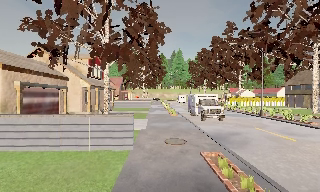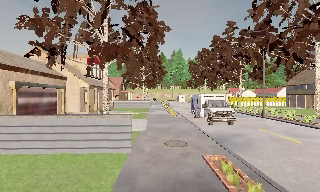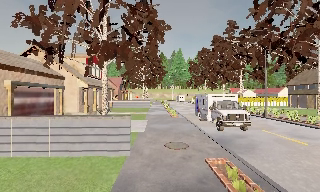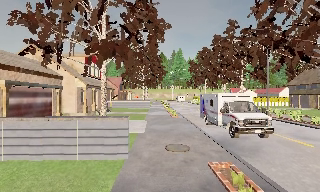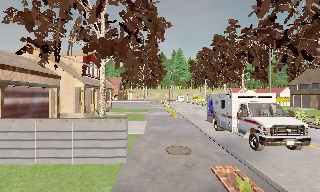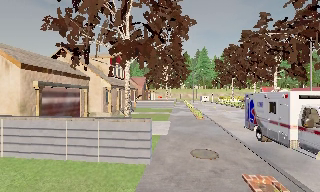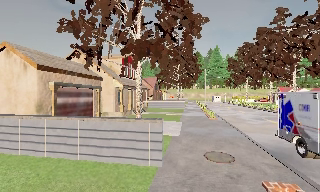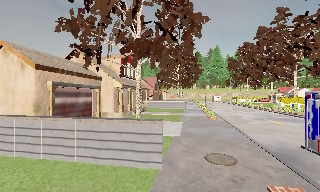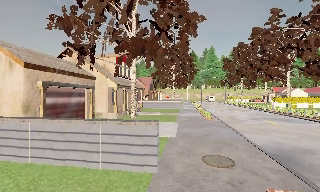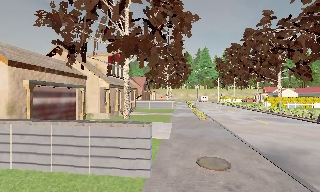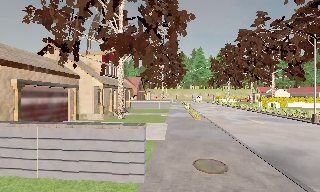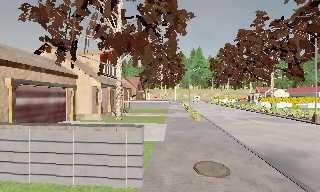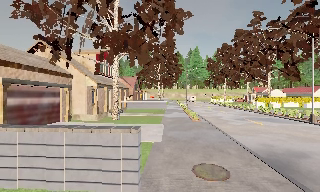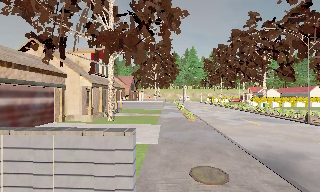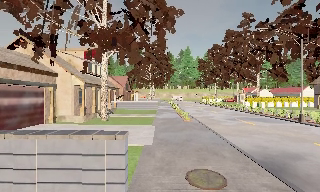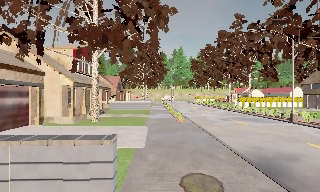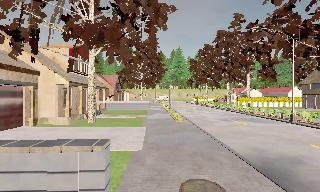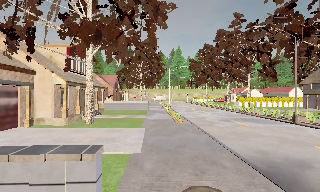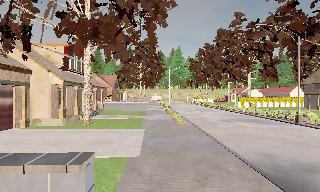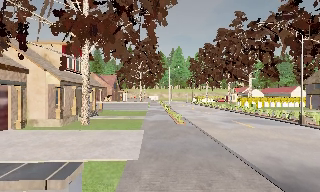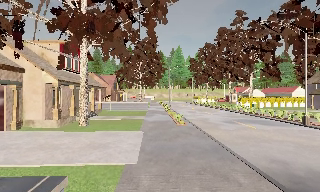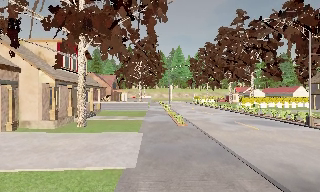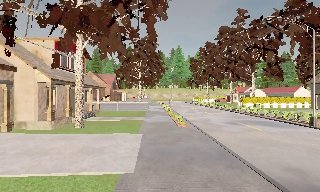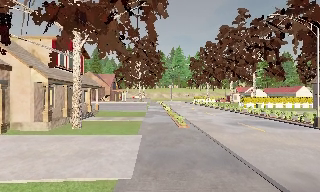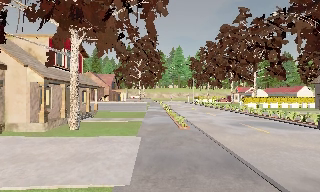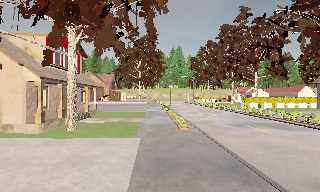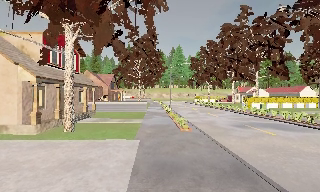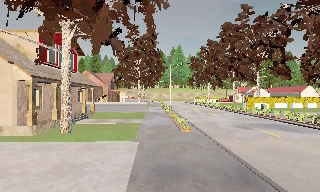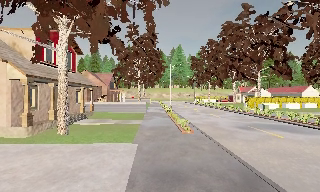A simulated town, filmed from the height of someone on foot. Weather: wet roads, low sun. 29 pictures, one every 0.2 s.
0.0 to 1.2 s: The scene slides to the right, as the camera pans about 10 degrees to its left. It travels forward, about 1.5 m, so what stands in front looms larger.
1.2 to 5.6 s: The camera swings to its right by about 15 degrees, and the scene slides to the left. It travels forward, about 6 m, so what stands in front looms larger.
The film runs forward here.
